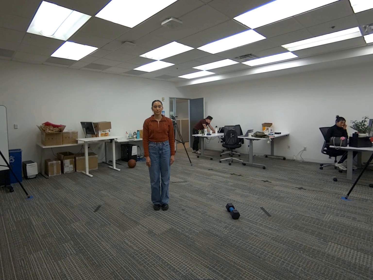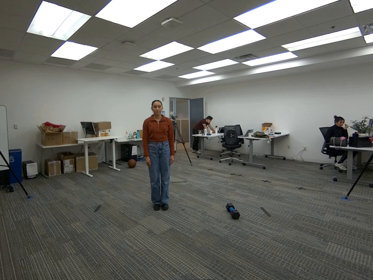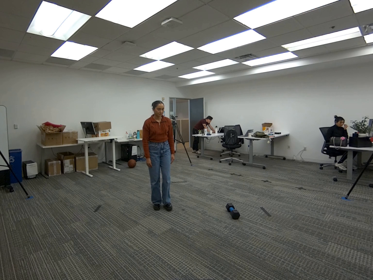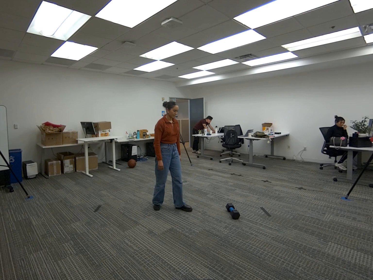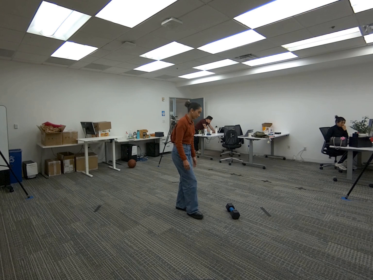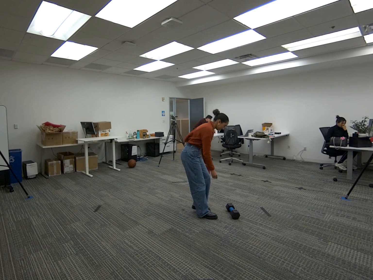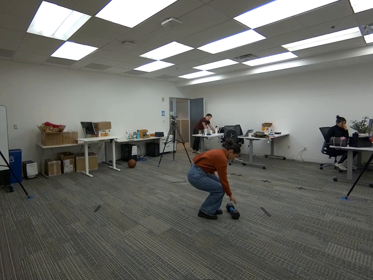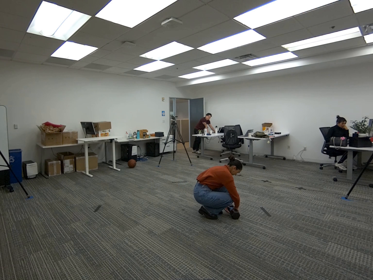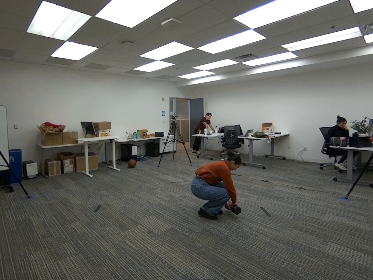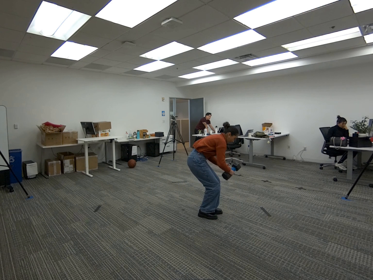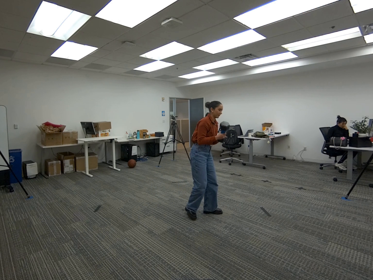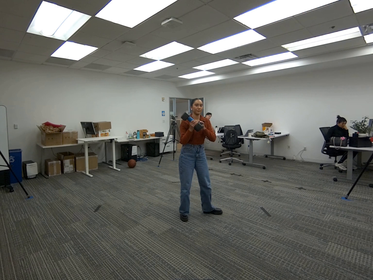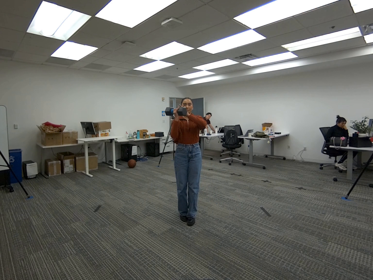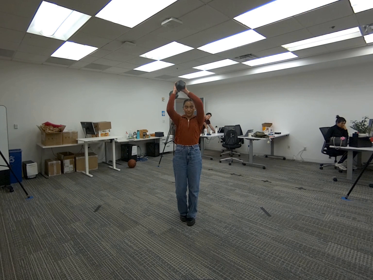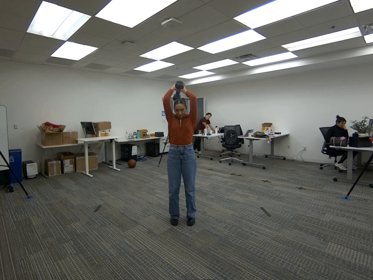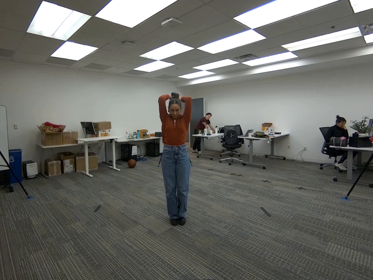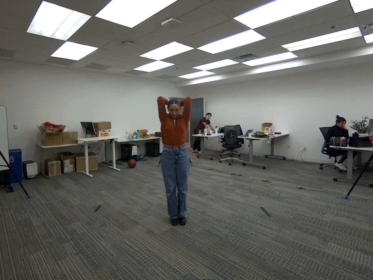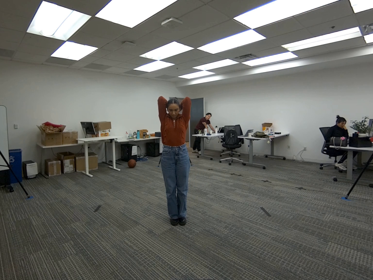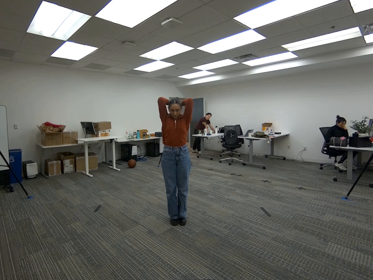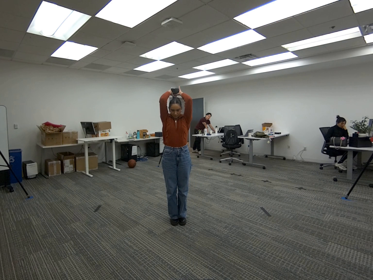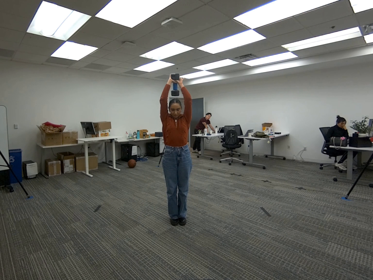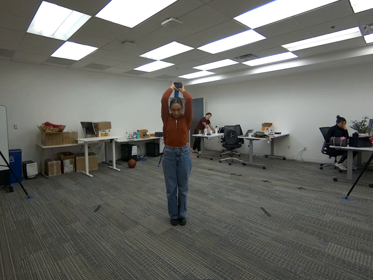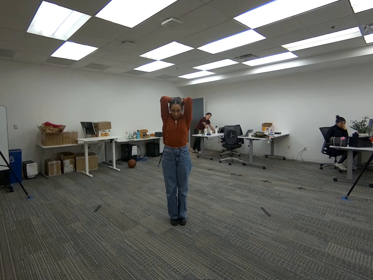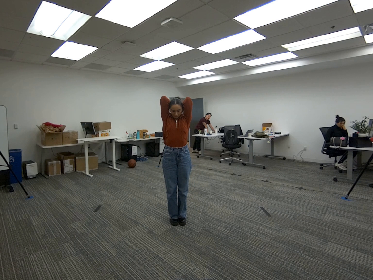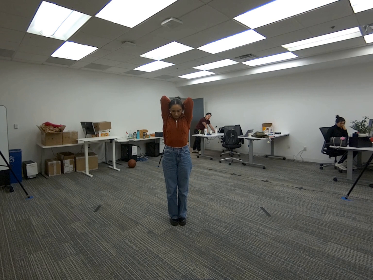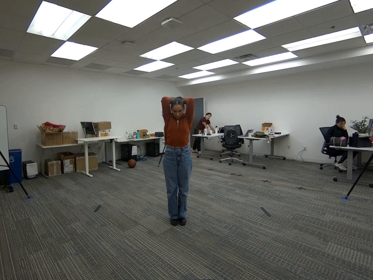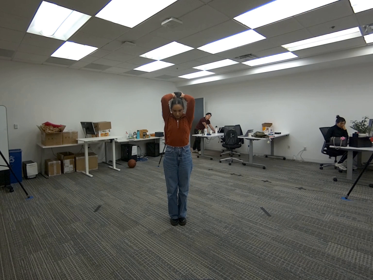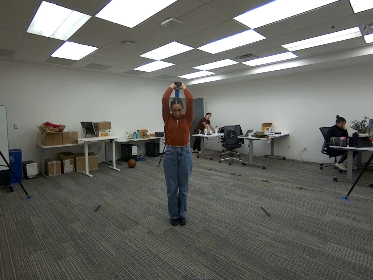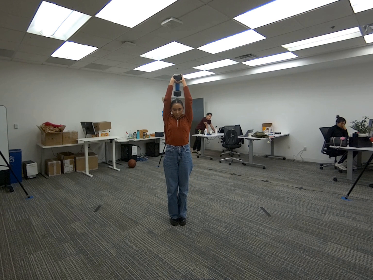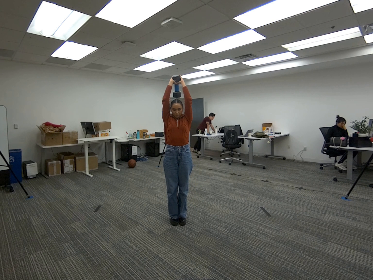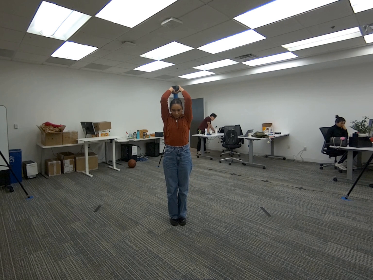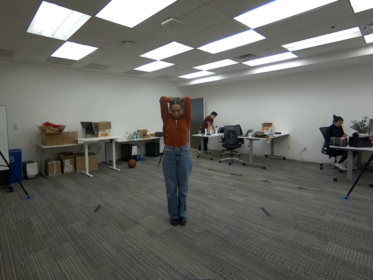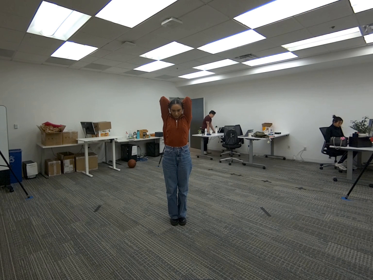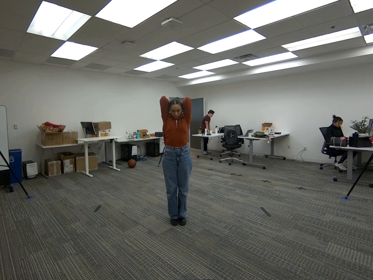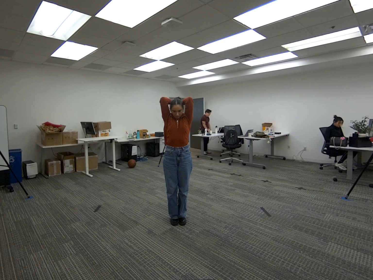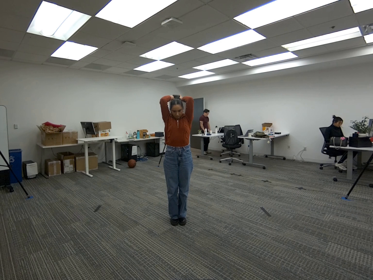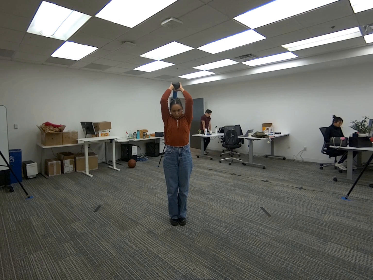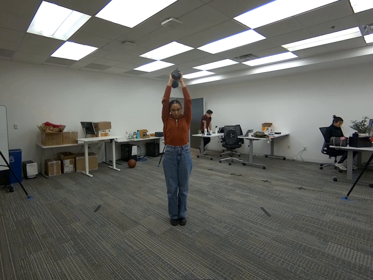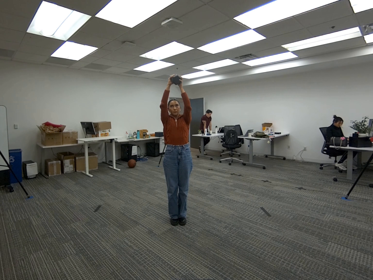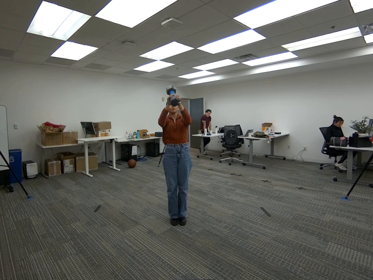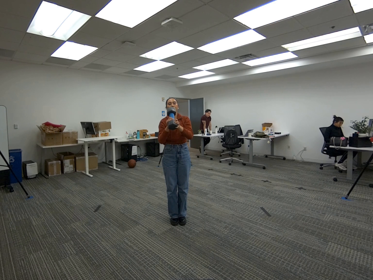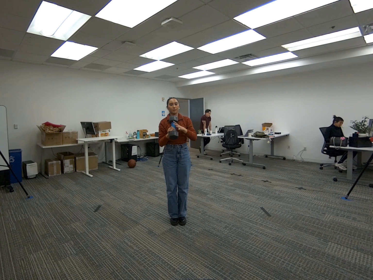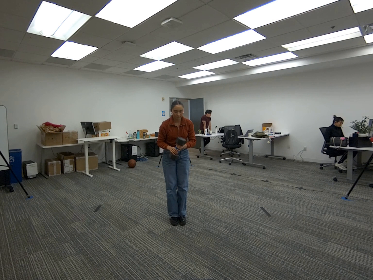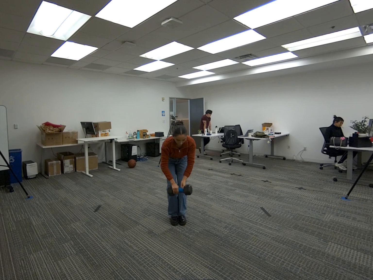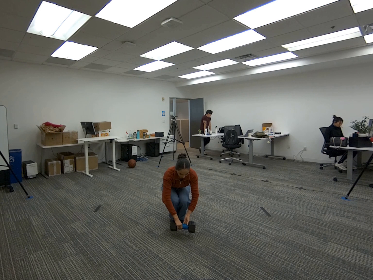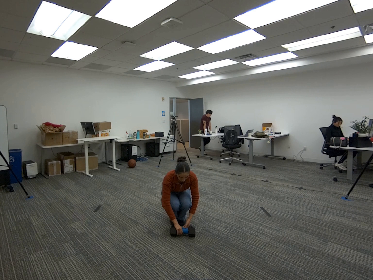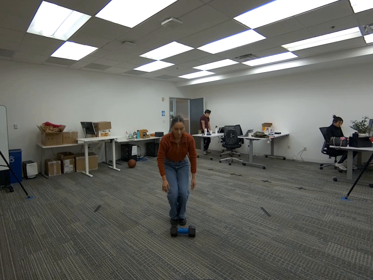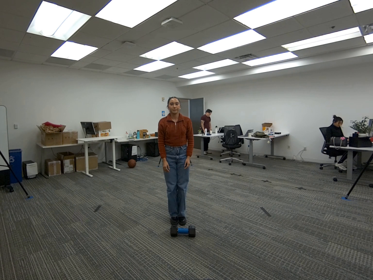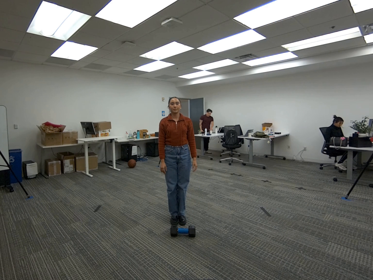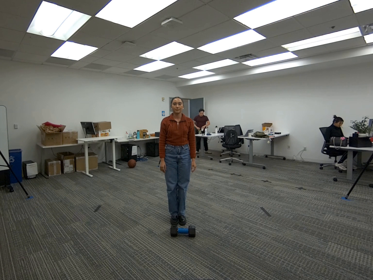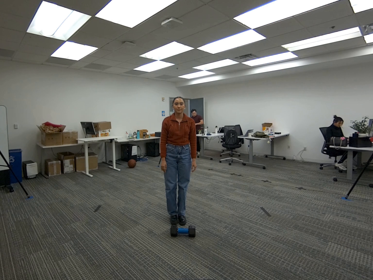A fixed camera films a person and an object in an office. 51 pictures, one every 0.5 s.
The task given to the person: Pick up the dumbbell with both hands and lift it overhead, elbows close to your head. Lower it behind your head, then extend elbows to raise it back up. Repeat until finished, then place the dumbbell on the ground.
